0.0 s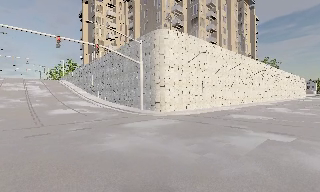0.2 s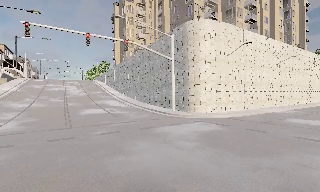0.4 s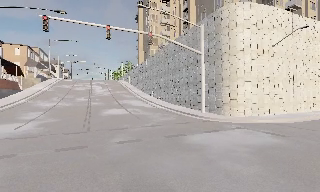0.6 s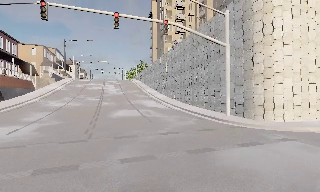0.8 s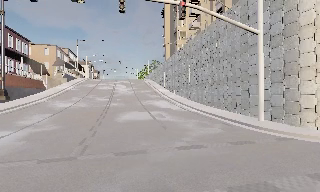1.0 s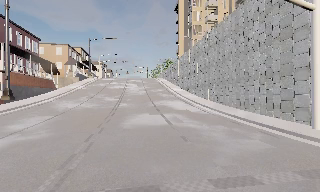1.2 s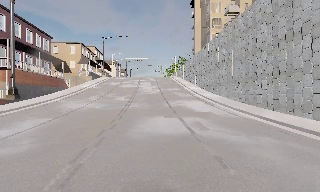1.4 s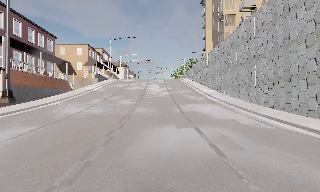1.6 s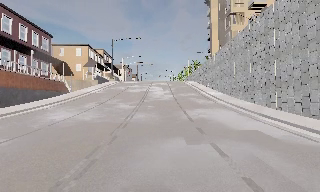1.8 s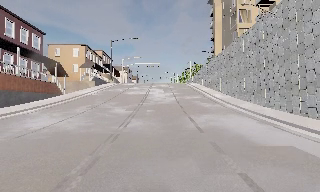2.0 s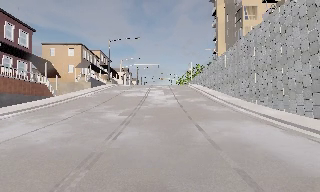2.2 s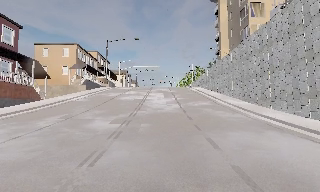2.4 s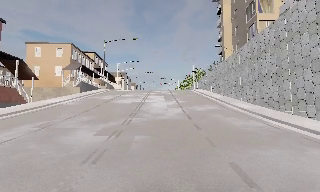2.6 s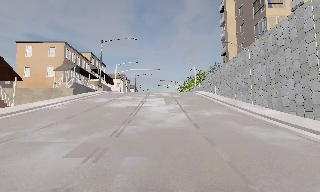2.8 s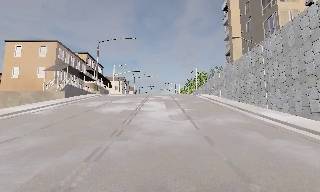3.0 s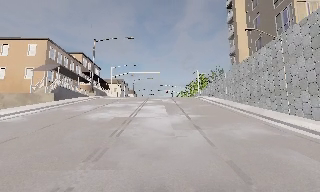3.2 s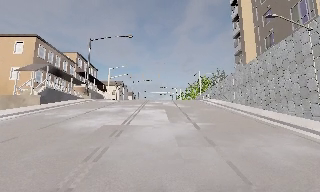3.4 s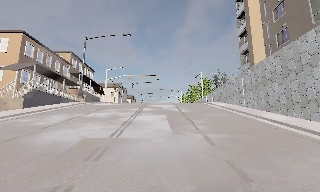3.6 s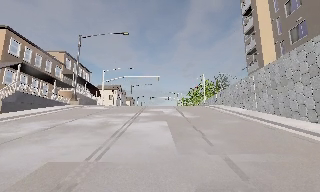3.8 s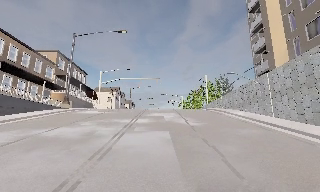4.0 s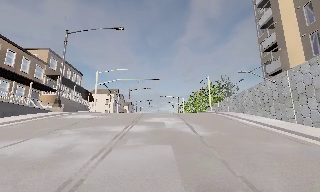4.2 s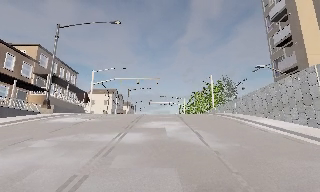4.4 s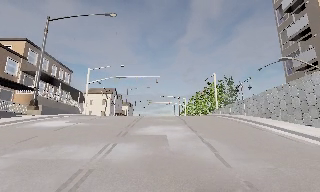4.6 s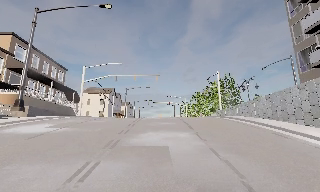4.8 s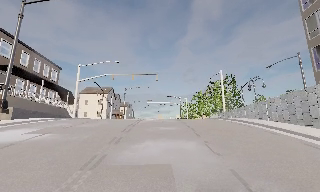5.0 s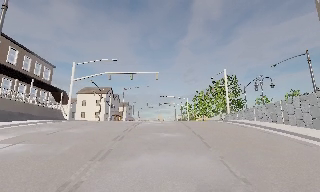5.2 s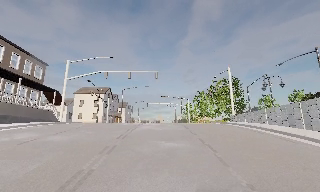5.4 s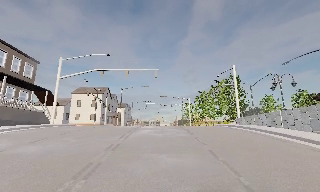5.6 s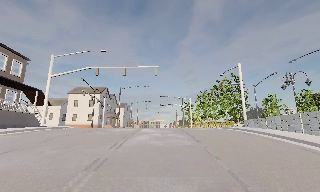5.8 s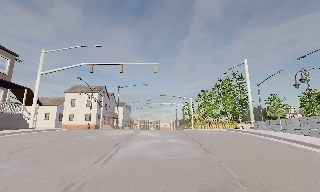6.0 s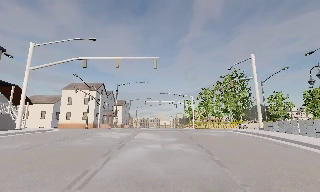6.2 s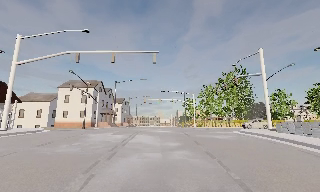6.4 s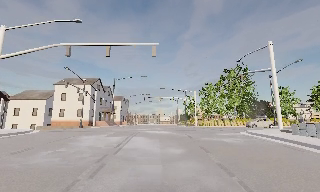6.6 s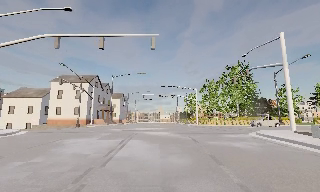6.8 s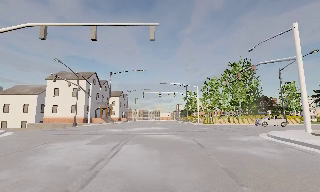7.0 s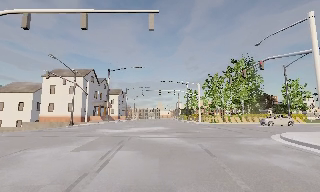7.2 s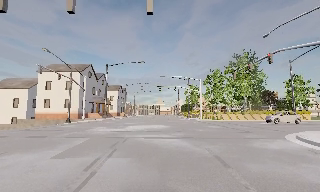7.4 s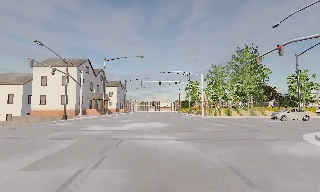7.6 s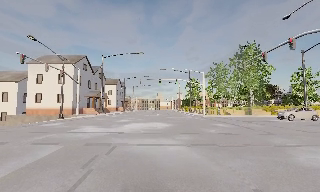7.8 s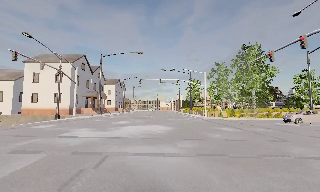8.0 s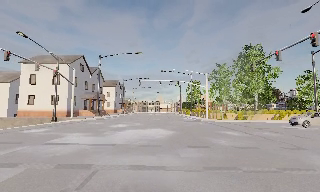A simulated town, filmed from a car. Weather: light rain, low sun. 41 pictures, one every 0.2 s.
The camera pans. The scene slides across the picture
to the right.
The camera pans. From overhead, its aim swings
counterclockwise.
0.0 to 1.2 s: The camera pans to its left, which is counterclockwise from overhead, by about 35 degrees. It travels forward, about 12 m.
1.2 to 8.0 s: The camera travels forward, about 55 m, so what stands in front looms larger. It loses speed.
The film runs forward here.
